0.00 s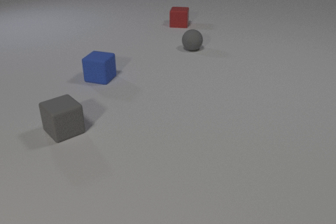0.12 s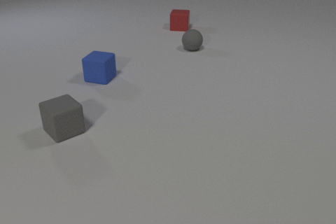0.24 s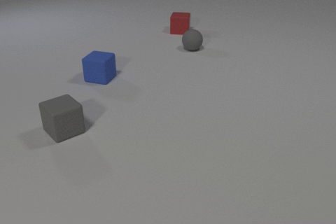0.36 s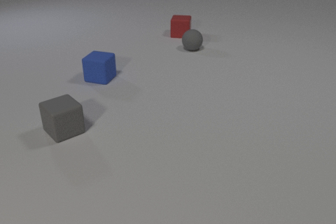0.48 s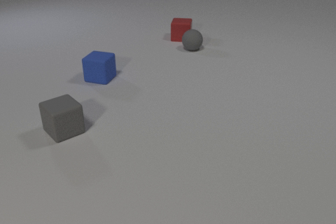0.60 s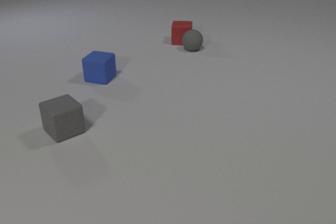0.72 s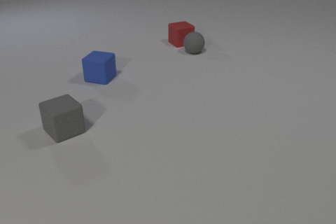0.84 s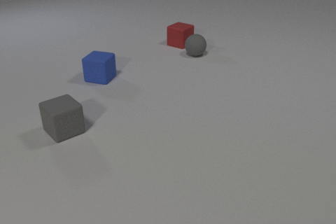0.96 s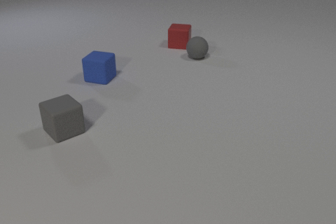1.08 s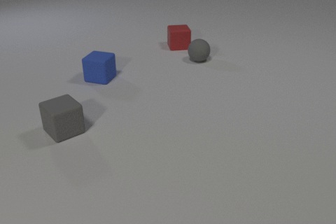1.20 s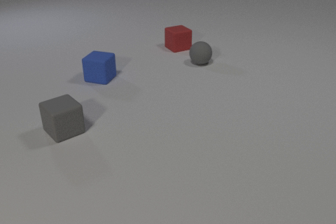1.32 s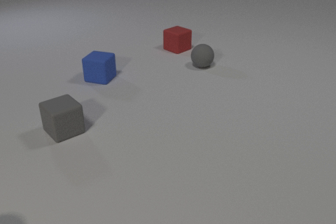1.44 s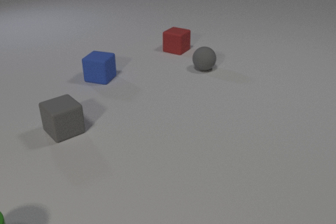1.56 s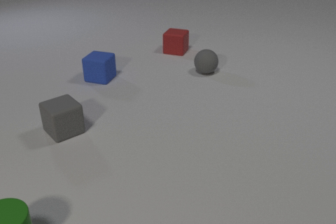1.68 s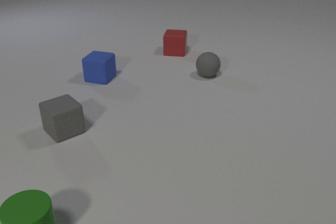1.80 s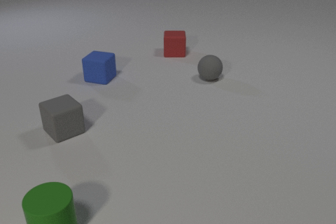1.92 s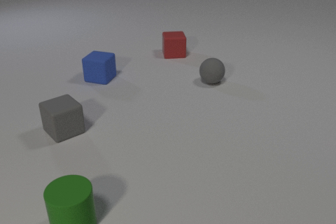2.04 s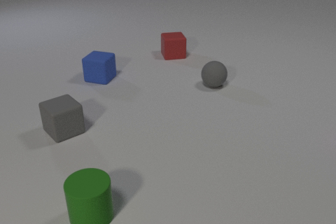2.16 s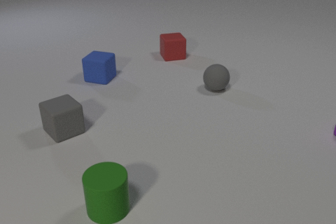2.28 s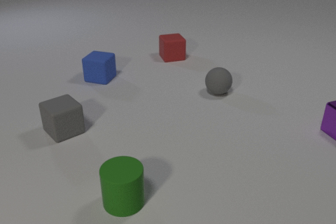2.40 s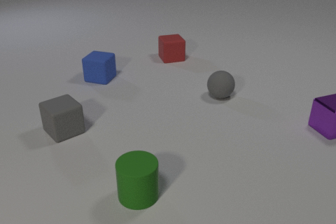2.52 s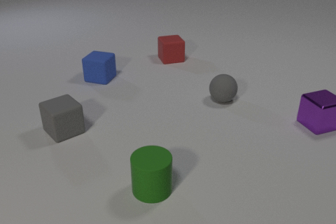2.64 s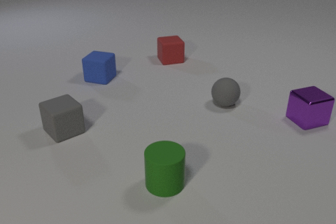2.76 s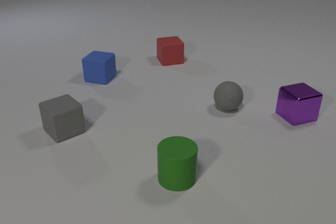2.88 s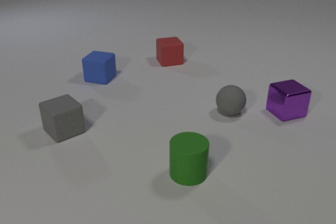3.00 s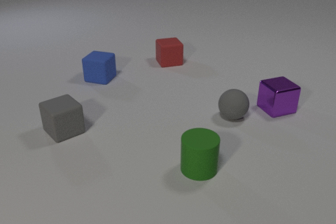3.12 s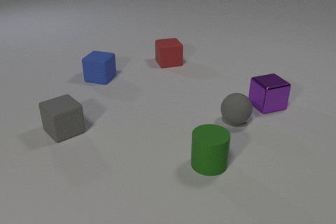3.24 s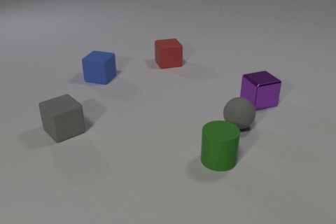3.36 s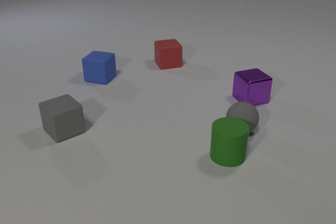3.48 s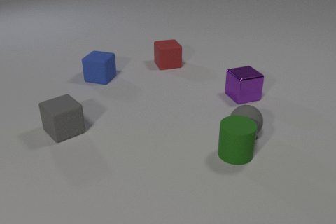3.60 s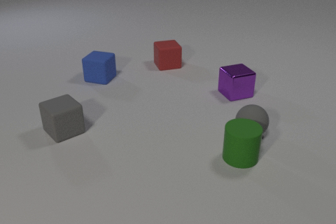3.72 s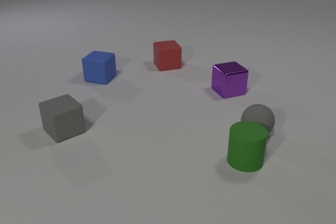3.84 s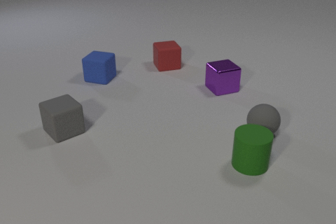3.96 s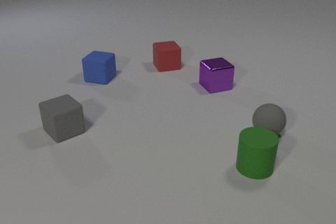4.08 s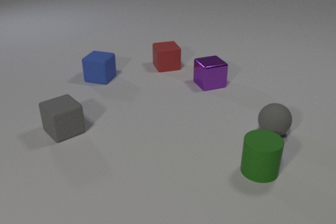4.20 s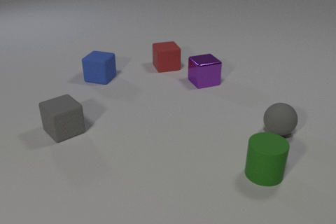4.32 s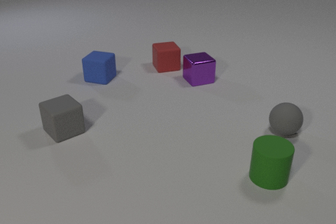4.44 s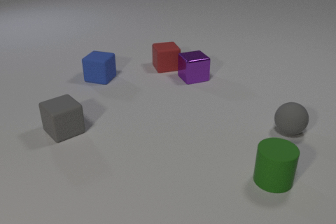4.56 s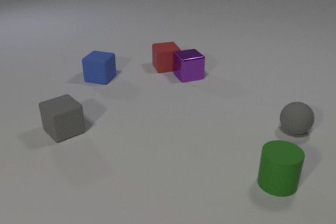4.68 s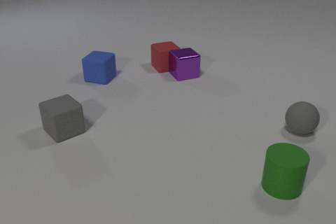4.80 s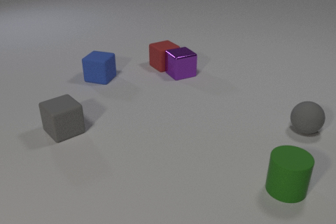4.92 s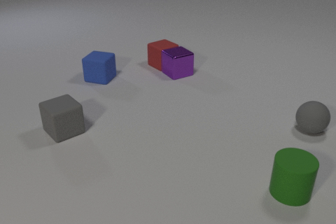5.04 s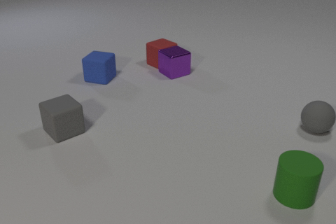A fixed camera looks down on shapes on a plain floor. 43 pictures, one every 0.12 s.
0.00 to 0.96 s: The red rubber cube slides toward the camera, spins counterclockwise seen from above by about 90 degrees, its near face sliding to the right. The gray rubber sphere rolls toward the camera. The red rubber cube and the gray rubber sphere collide.
0.96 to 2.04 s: The red rubber cube slides toward the camera, spins so that its near face slides to the right, counterclockwise seen from above. The gray rubber sphere rolls toward the camera. The green rubber cylinder comes in at the bottom edge, slides to the right.
2.04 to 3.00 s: The red rubber cube slides toward the camera. The gray rubber sphere rolls toward the camera. The purple metal cube comes in at the right edge, slides to the left. The green rubber cylinder slides to the right and away from the camera.
3.00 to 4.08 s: The red rubber cube slides toward the camera. The gray rubber sphere rolls to the right and toward the camera. The purple metal cube slides to the left and away from the camera. The green rubber cylinder slides to the right. The gray rubber sphere and the green rubber cylinder collide.
4.08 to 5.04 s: The red rubber cube slides away from the camera and to the left, spins so that its near face slides to the right, counterclockwise seen from above. The gray rubber sphere rolls to the right and away from the camera. The purple metal cube slides to the left and away from the camera. The green rubber cylinder slides to the right and toward the camera. The red rubber cube and the purple metal cube collide.
What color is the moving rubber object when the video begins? red.
How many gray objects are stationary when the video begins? 2.
How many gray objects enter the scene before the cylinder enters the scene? 0.
